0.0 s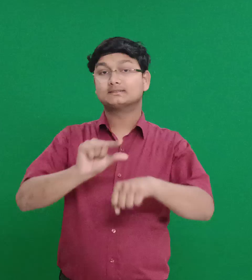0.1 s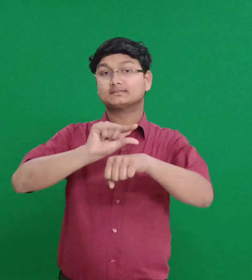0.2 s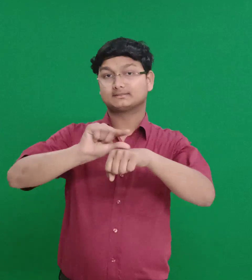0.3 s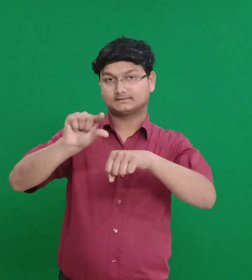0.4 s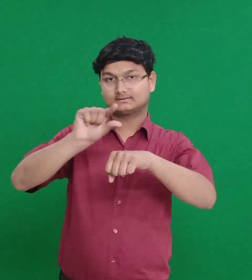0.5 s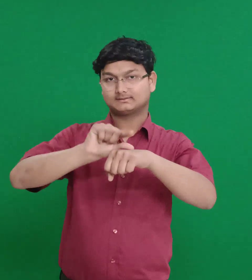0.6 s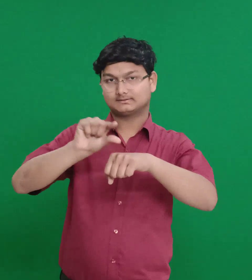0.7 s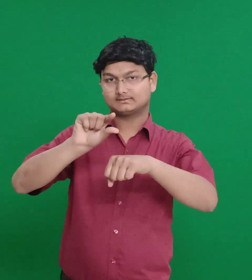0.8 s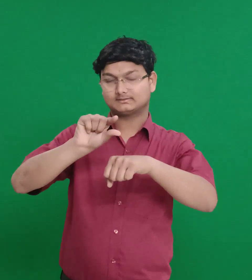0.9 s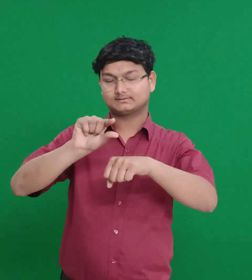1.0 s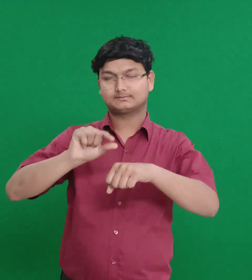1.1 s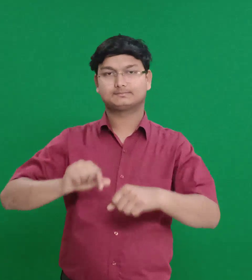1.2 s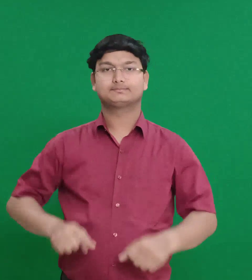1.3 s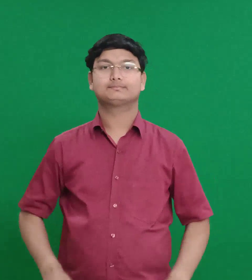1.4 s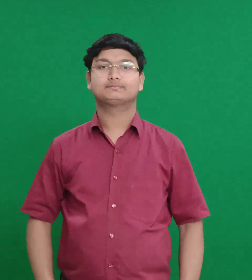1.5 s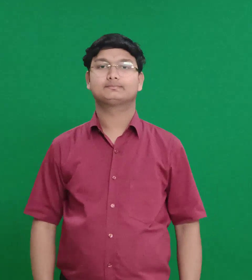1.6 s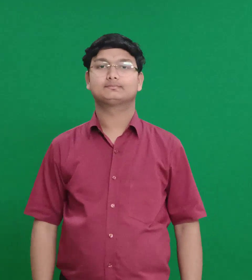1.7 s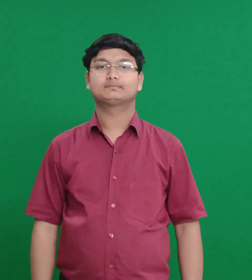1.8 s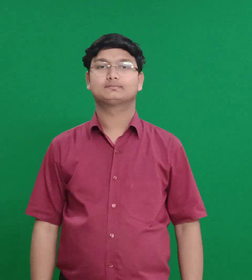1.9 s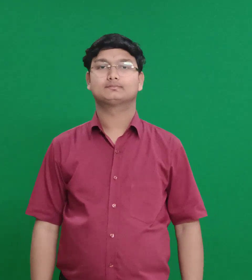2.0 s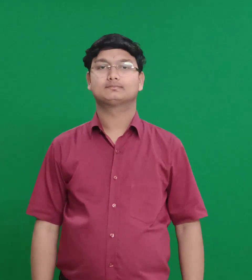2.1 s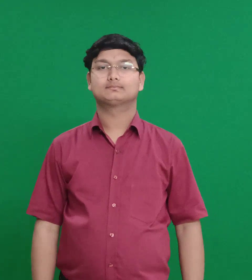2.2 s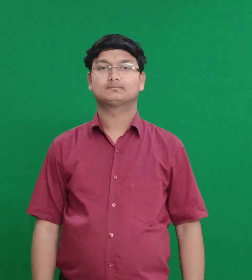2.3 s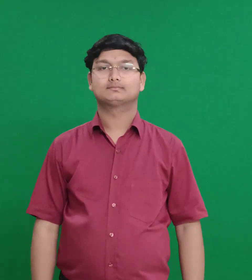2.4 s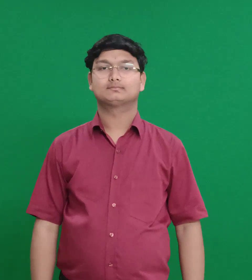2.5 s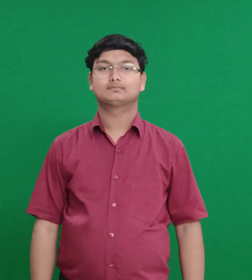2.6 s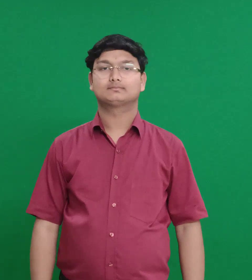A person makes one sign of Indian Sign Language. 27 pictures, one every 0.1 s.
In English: philippians
